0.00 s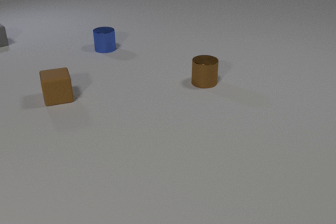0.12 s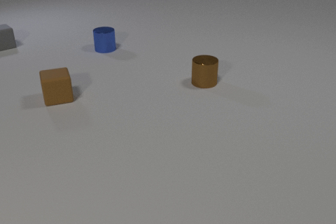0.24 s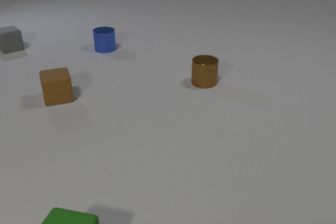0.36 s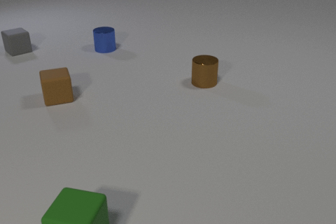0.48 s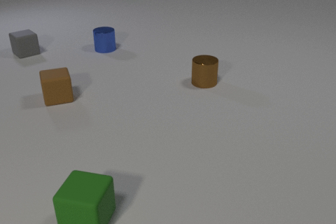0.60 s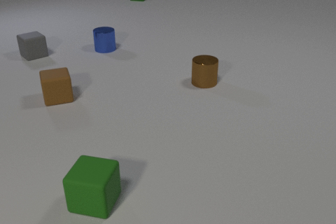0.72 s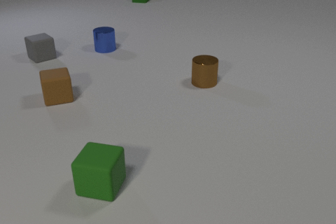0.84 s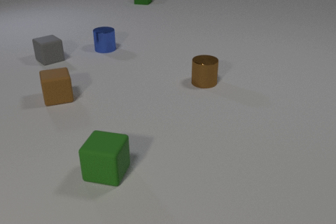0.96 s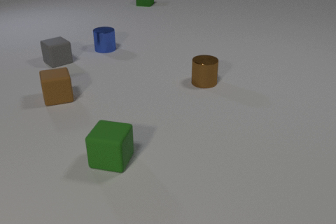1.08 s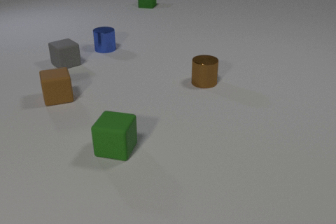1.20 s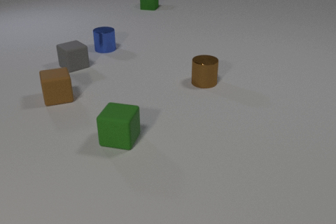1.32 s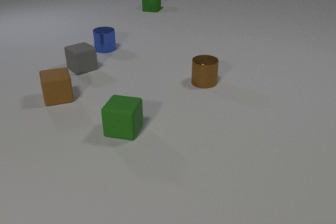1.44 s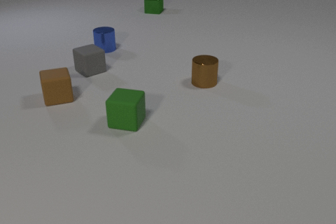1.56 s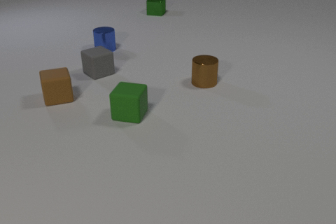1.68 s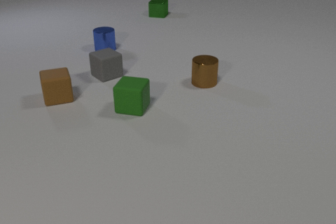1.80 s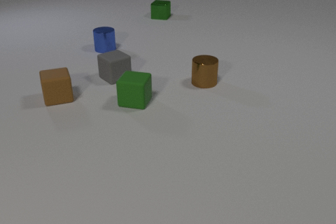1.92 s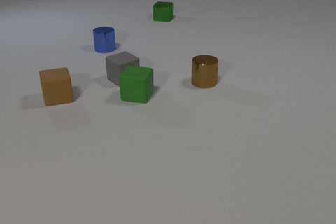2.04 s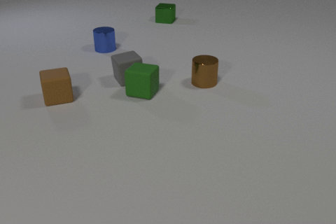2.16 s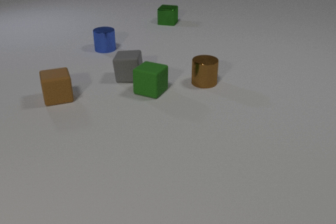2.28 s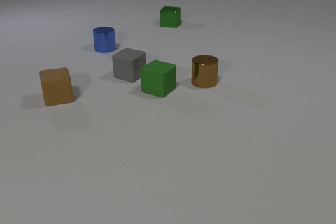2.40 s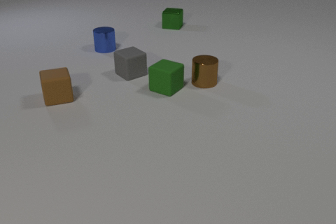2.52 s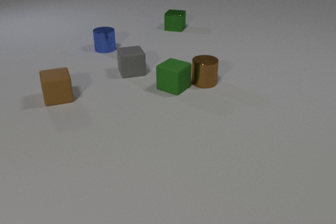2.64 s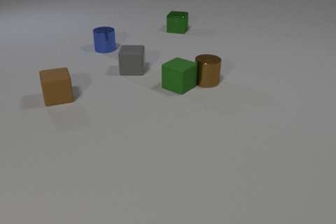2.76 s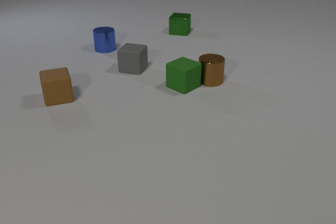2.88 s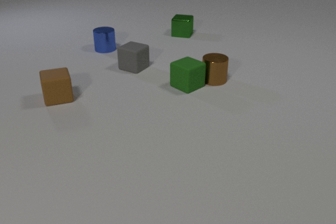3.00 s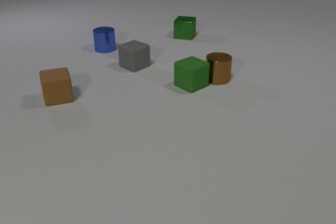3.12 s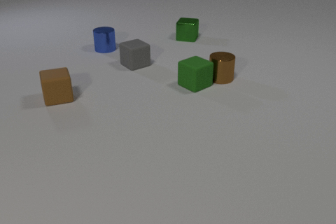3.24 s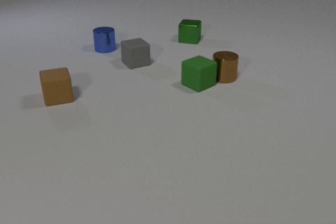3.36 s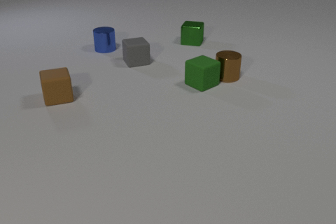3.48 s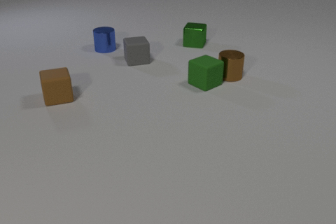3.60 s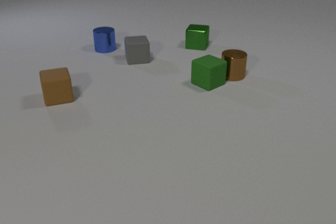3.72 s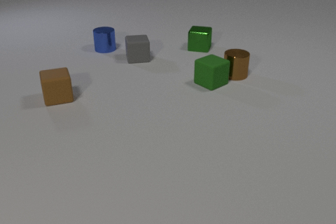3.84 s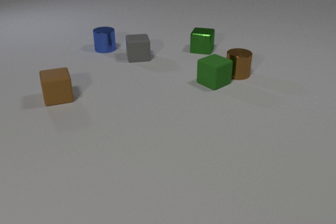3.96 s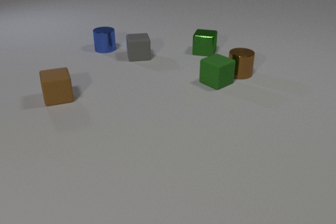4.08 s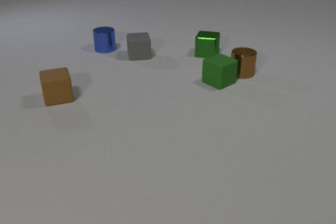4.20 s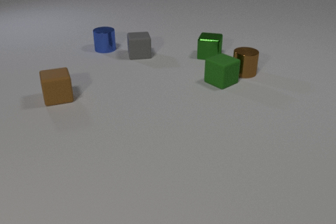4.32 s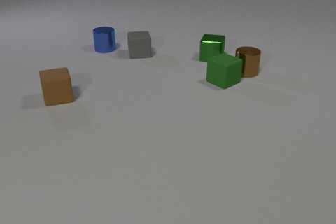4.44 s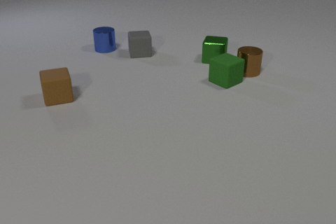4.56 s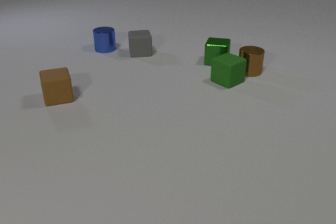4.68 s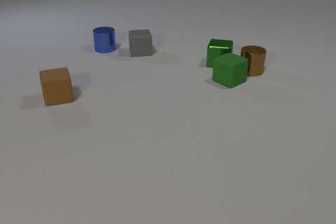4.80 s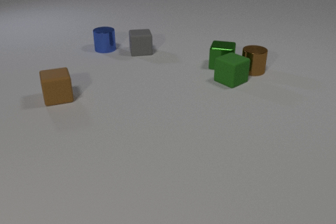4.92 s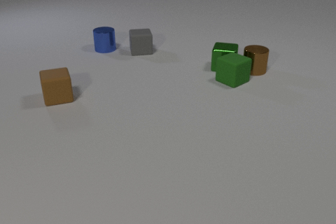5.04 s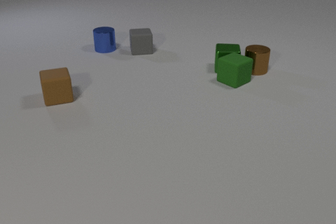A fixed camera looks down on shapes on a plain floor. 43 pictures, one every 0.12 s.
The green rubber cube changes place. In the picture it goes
away from the camera.
The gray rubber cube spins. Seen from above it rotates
clockwise.
0.00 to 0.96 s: The green rubber cube comes in at the bottom edge, slides away from the camera. The gray rubber cube slides toward the camera and to the right. The green metal cube comes in at the top edge, slides toward the camera.
0.96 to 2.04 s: The green rubber cube slides away from the camera. The gray rubber cube slides to the right and toward the camera. The green metal cube slides toward the camera. The green rubber cube and the gray rubber cube collide.
2.04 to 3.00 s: The green rubber cube slides to the right, spins so that its near face slides to the left, clockwise seen from above. The gray rubber cube slides away from the camera, spins so that its near face slides to the left, clockwise seen from above. The brown metal cylinder slides to the right and away from the camera. The green metal cube slides toward the camera. The green rubber cube and the brown metal cylinder collide.
3.00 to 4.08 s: The green rubber cube slides to the right. The gray rubber cube slides away from the camera, spins so that its near face slides to the left, clockwise seen from above. The brown metal cylinder slides to the right and away from the camera. The green metal cube slides toward the camera and to the right.
4.08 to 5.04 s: The green rubber cube slides to the right. The gray rubber cube slides away from the camera. The brown metal cylinder slides to the right and away from the camera. The green metal cube slides toward the camera and to the right. The green rubber cube and the green metal cube collide.
What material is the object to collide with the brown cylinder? rubber.
What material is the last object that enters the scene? metal.
What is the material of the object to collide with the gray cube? rubber.
